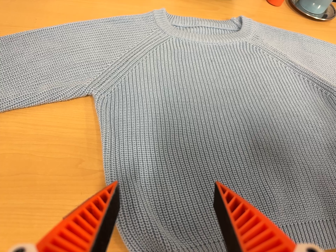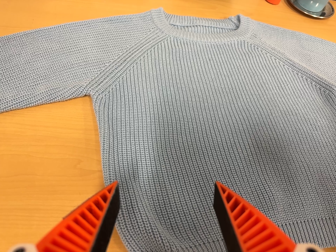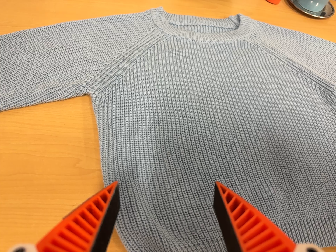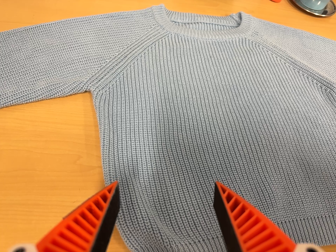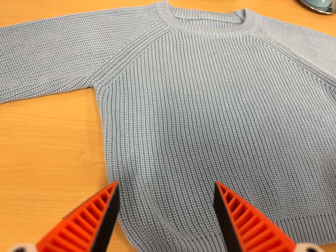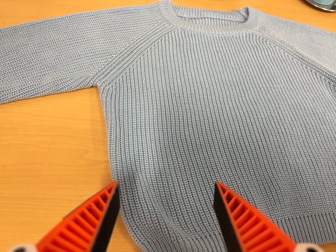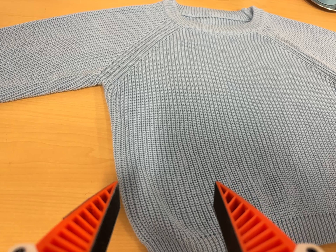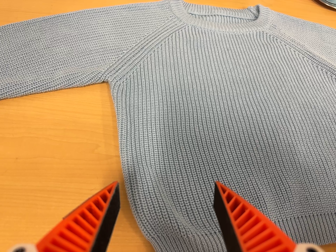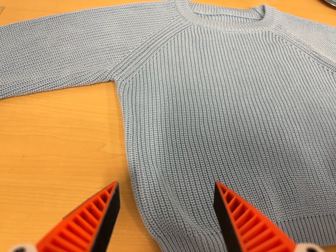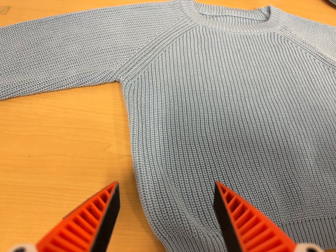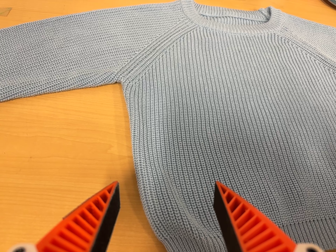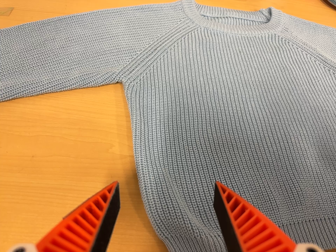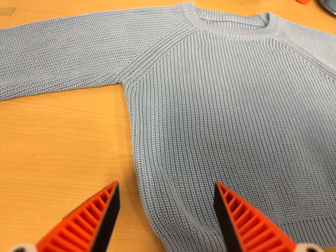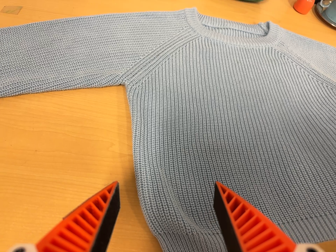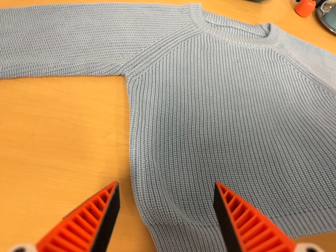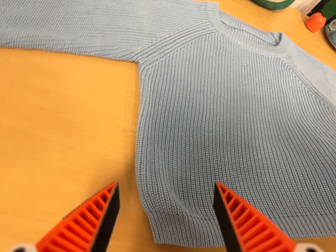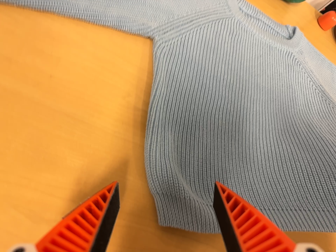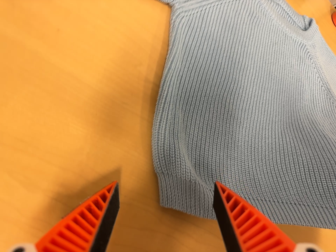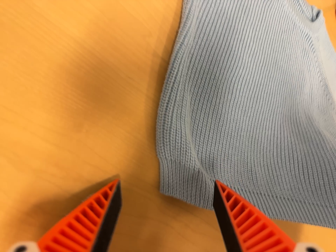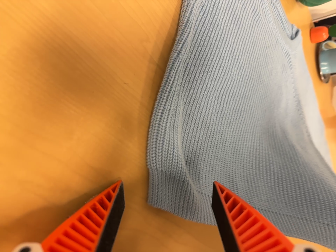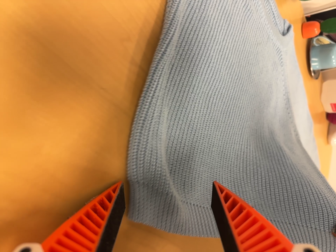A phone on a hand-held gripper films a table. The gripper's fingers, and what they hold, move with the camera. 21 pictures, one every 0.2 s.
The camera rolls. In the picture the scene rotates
clockwise.
The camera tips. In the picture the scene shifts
upward.
0.0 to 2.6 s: The camera shifts only a little, or ends up much as it began.
2.6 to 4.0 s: The camera pans to its right by about 25 degrees. It travels to its left and forward, about 16 cm. Its aim tips toward the bottom of its view by about 20 degrees, and the scene shifts upward. It rolls about its line of sight by about 35 degrees, and the scene rotates clockwise.
The film runs forward here.
